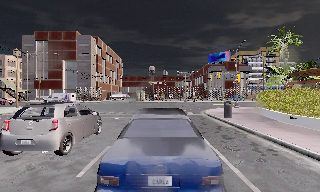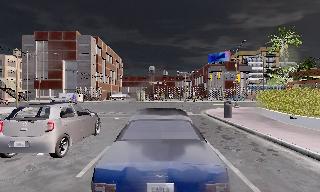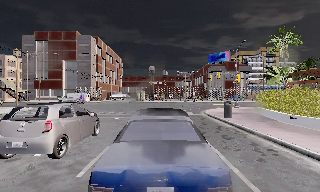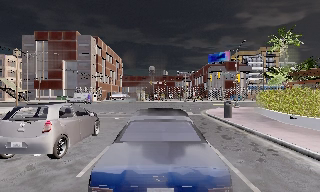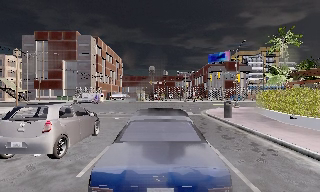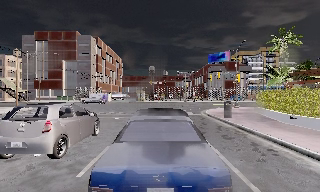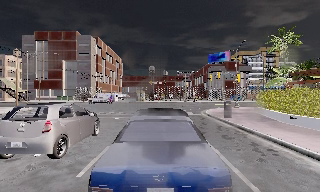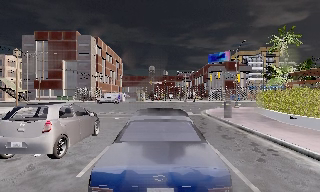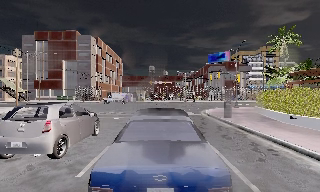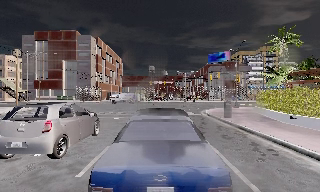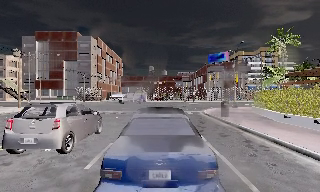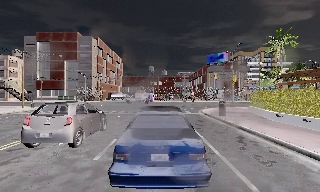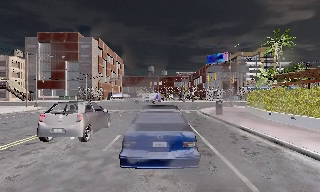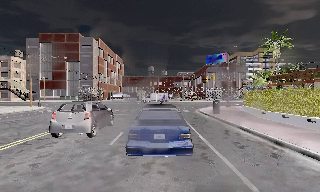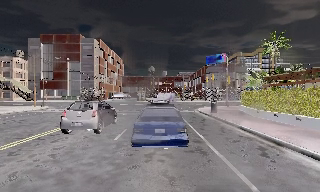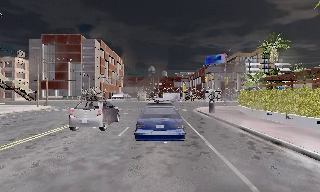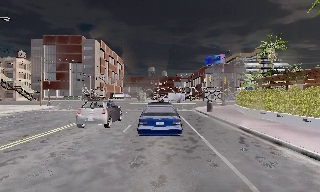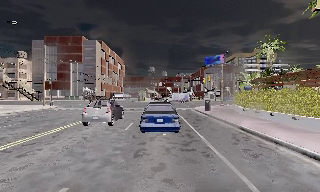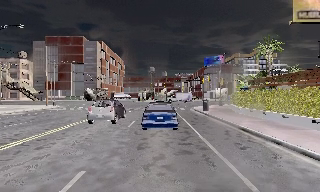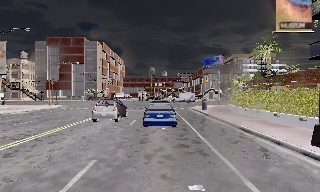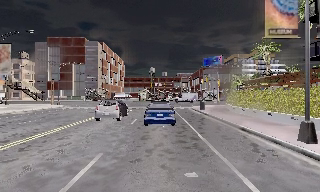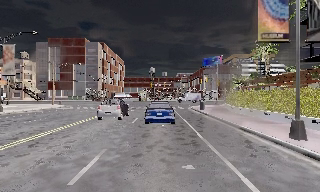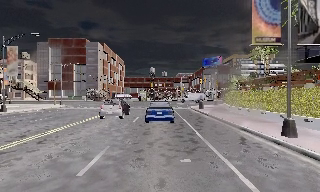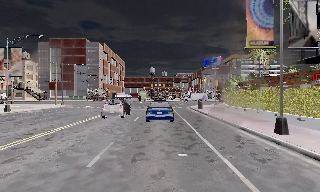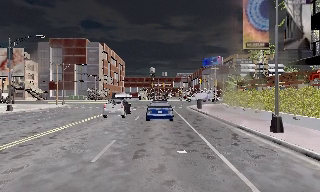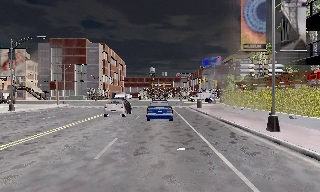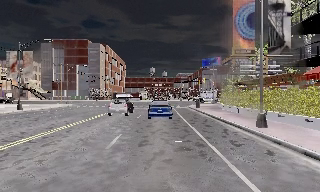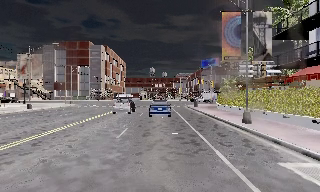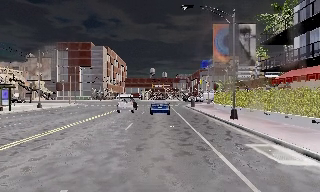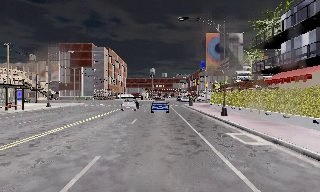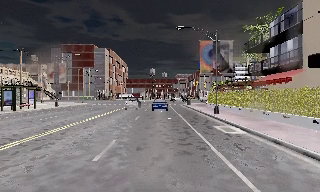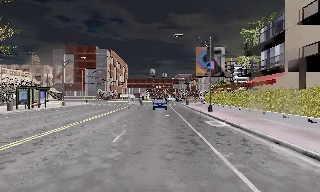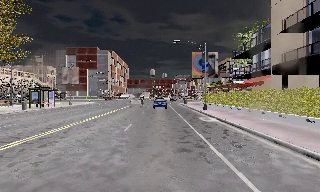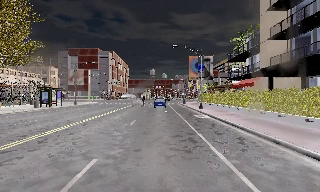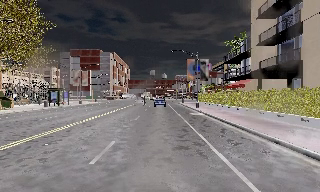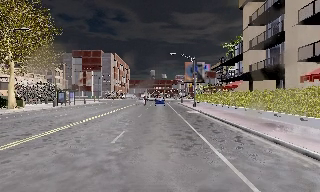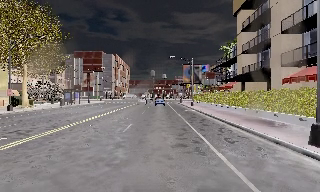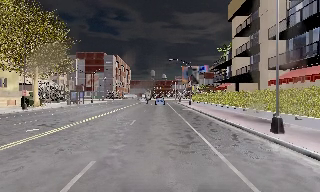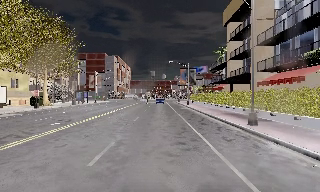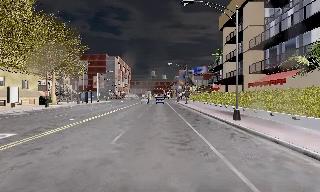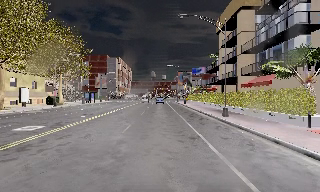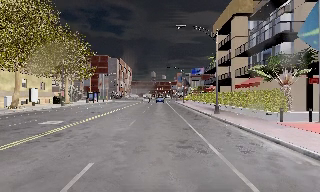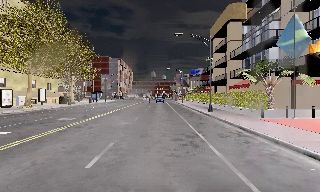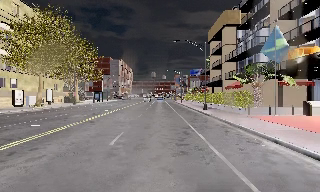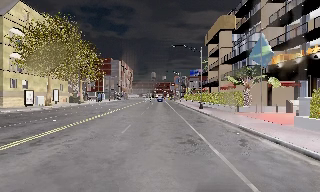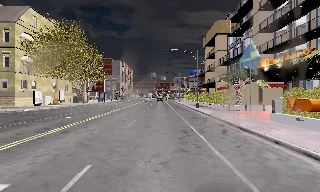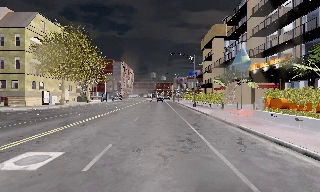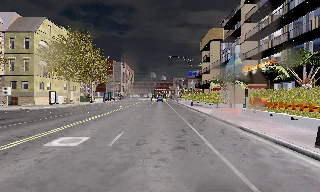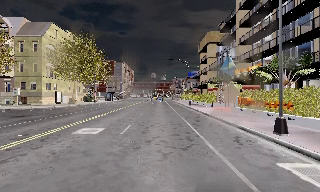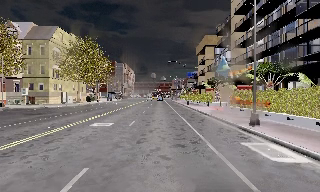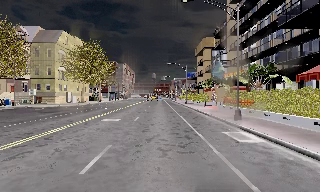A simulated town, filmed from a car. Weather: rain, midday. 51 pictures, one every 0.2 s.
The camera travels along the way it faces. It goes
backward.
0.0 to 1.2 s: The camera keeps its place and its aim.
1.2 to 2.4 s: The camera travels backward, about 1.5 m, so what stands in front gets smaller. It gains speed.
2.4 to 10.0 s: The camera travels backward, about 50 m, so what stands in front gets smaller. It gains speed.
The film runs backward here.
